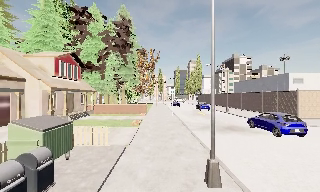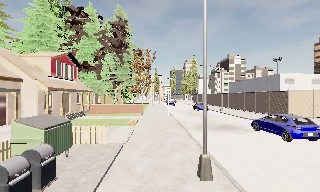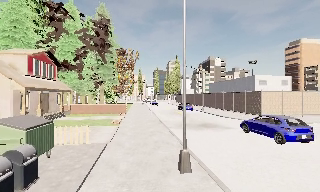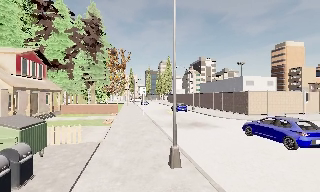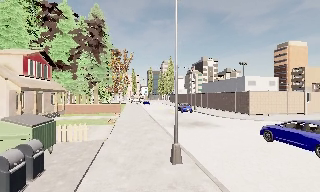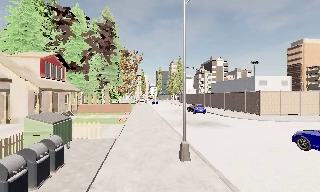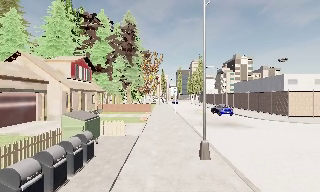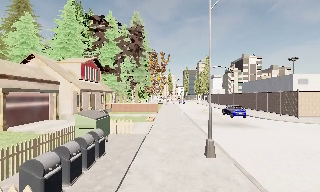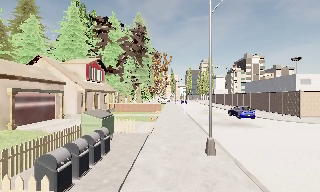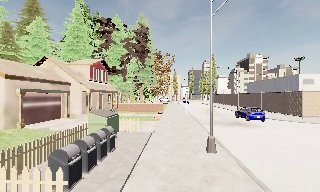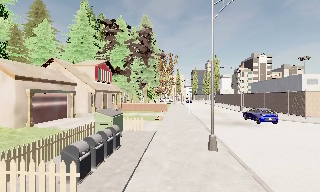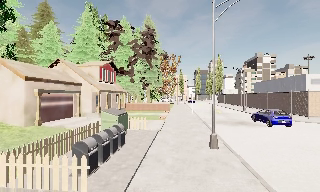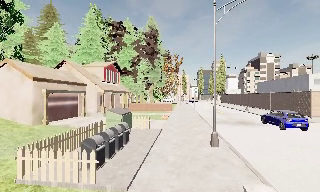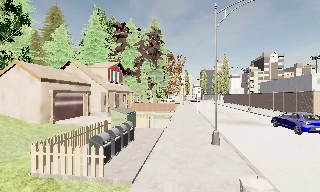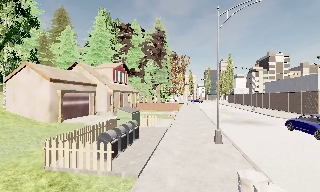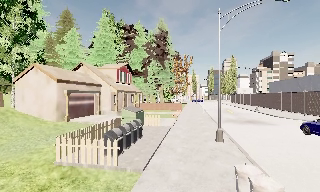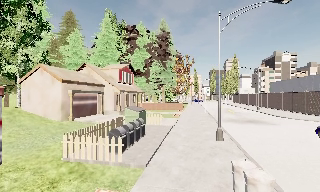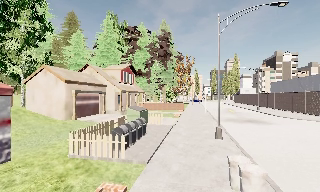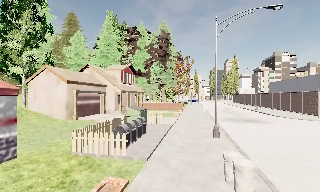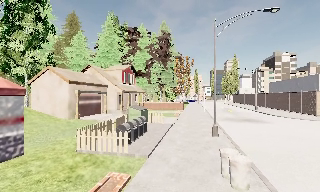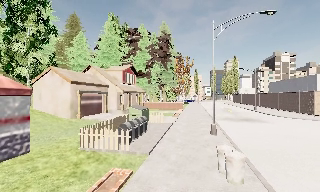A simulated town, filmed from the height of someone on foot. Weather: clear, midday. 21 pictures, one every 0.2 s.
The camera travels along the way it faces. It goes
backward.
0.0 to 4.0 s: The scene slides to the right, as the camera pans about 15 degrees to its left. It travels backward, about 6 m, so what stands in front gets smaller.
The film runs backward here.
